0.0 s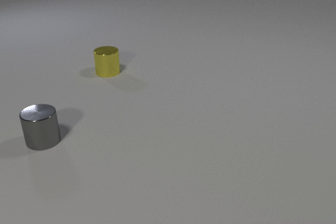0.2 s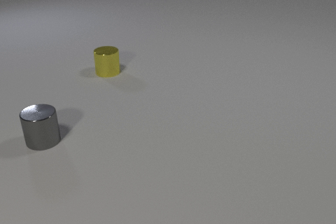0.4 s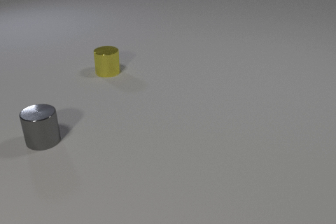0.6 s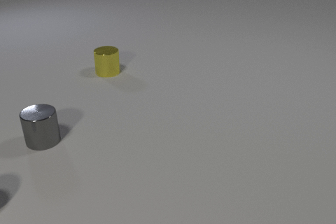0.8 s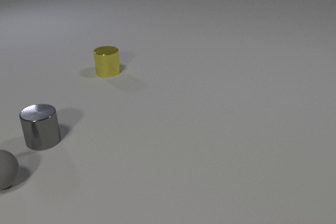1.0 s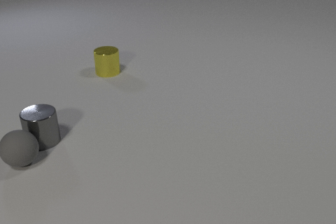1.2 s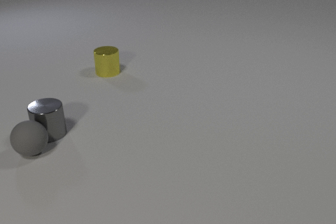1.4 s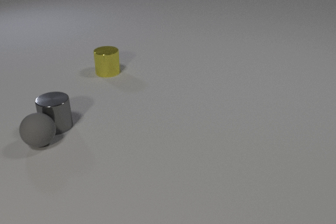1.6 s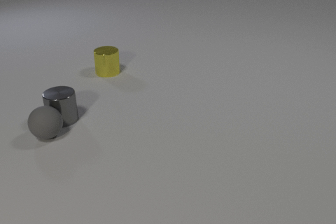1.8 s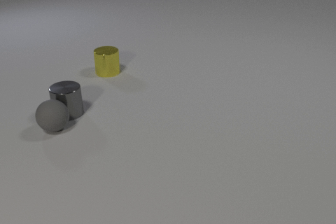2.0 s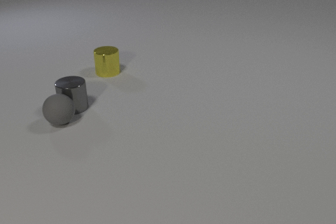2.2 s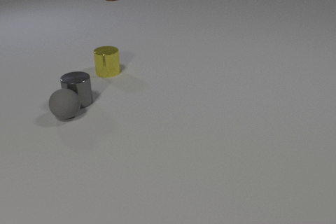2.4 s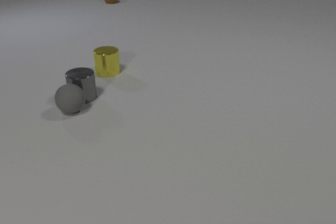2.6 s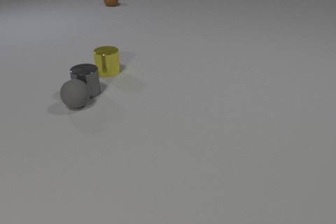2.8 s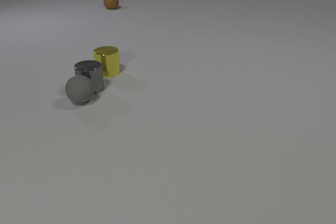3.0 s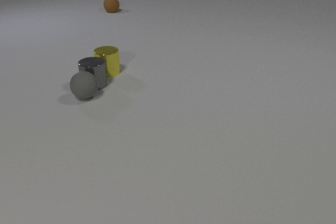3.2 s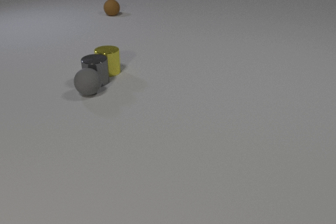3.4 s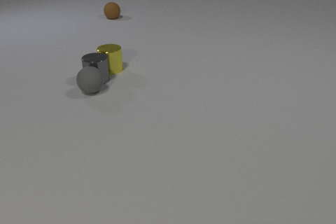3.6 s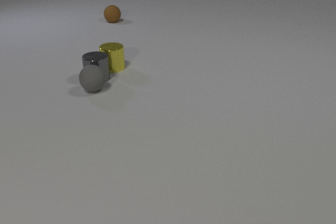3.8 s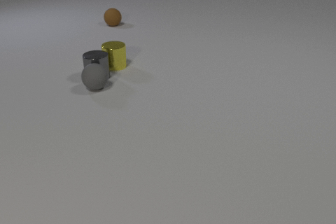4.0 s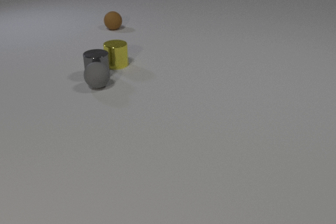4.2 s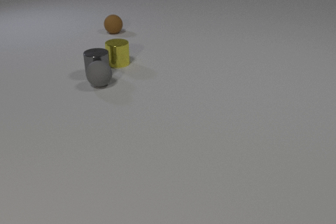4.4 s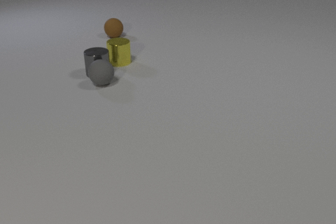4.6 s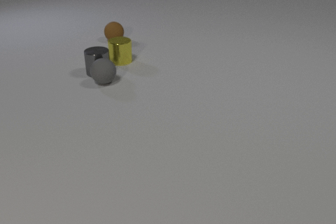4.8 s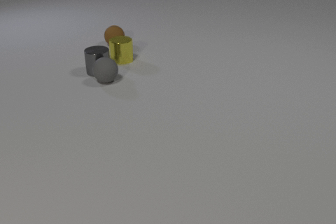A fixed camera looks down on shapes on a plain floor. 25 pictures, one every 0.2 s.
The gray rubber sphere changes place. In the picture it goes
away from the camera.
The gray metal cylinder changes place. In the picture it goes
away from the camera.
0.0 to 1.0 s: The gray rubber sphere comes in at the left edge, rolls away from the camera and to the right.
1.0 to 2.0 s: The gray rubber sphere rolls away from the camera and to the right. The gray metal cylinder slides away from the camera and to the right. The gray rubber sphere and the gray metal cylinder collide.
2.0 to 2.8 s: The gray rubber sphere rolls away from the camera and to the right. The gray metal cylinder slides away from the camera and to the right. The brown rubber sphere comes in at the top edge, rolls toward the camera.
2.8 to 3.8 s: The gray rubber sphere rolls away from the camera and to the right. The gray metal cylinder slides away from the camera. The yellow metal cylinder slides away from the camera and to the right. The brown rubber sphere rolls toward the camera. The gray metal cylinder and the yellow metal cylinder collide.
3.8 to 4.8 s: The gray rubber sphere rolls away from the camera and to the right. The gray metal cylinder slides away from the camera. The yellow metal cylinder slides away from the camera and to the right. The brown rubber sphere rolls toward the camera.
What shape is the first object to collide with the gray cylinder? sphere.
How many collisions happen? 2.
How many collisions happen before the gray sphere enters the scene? 0.
